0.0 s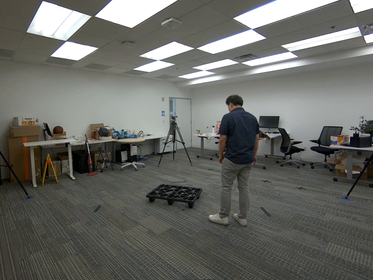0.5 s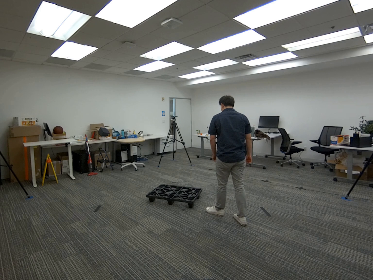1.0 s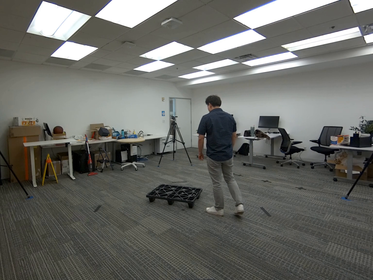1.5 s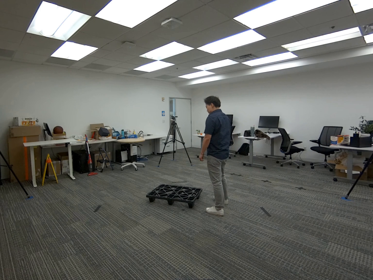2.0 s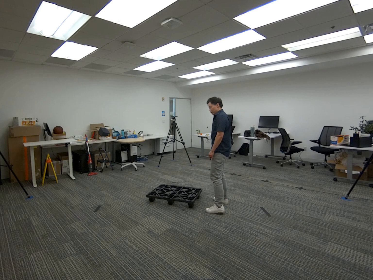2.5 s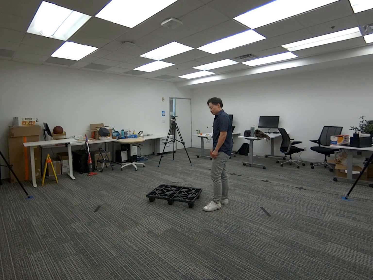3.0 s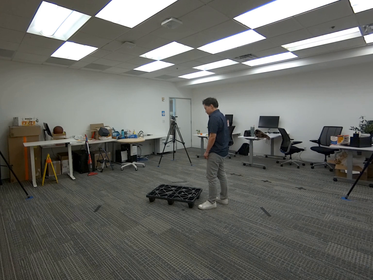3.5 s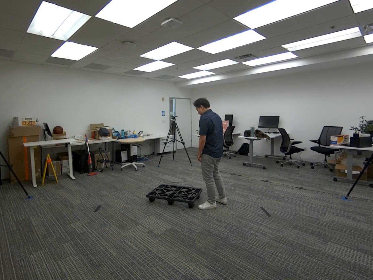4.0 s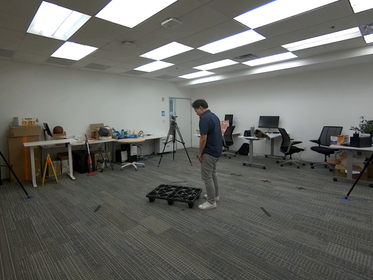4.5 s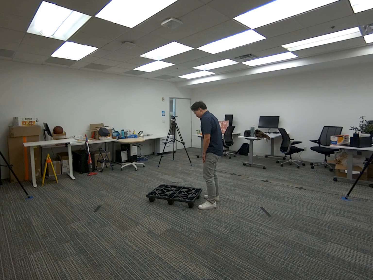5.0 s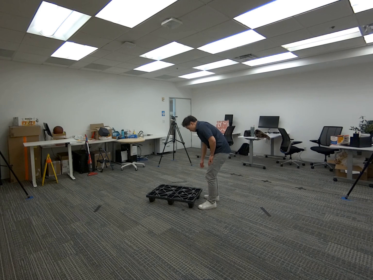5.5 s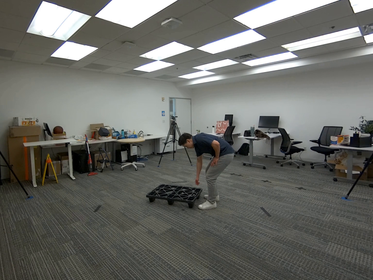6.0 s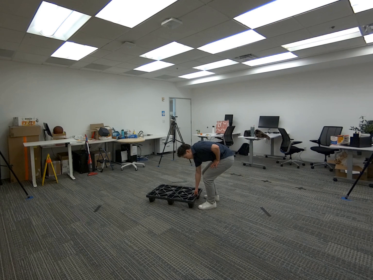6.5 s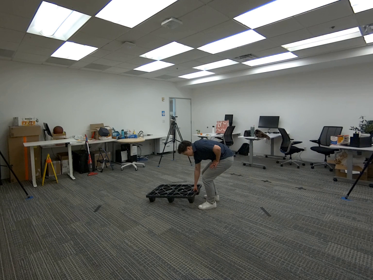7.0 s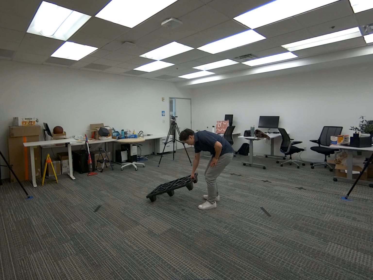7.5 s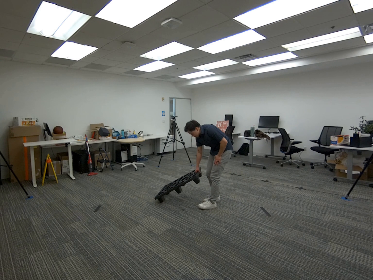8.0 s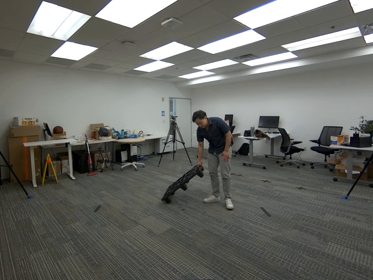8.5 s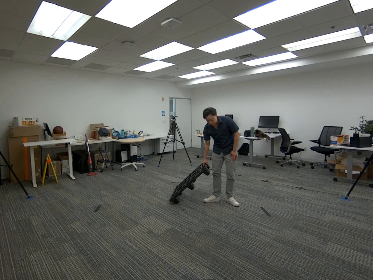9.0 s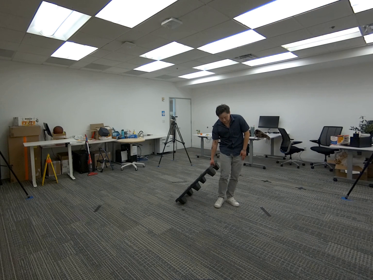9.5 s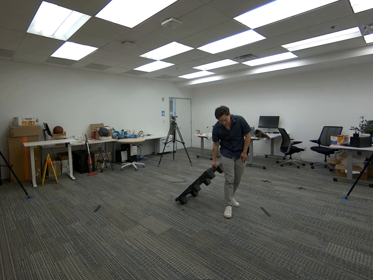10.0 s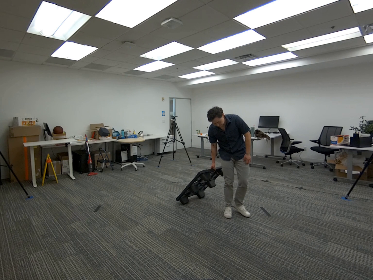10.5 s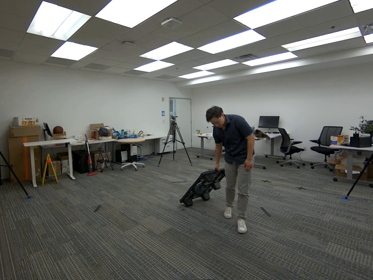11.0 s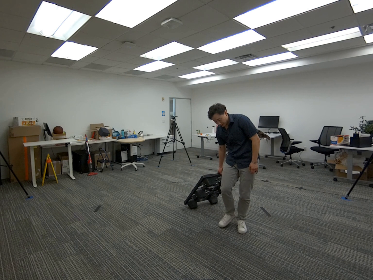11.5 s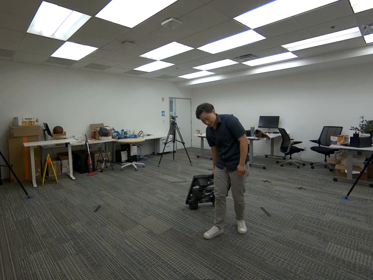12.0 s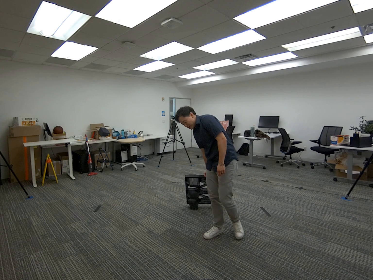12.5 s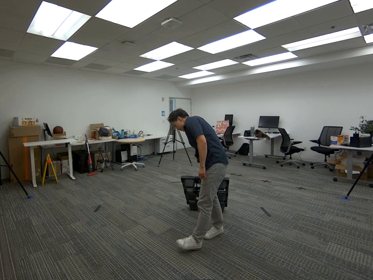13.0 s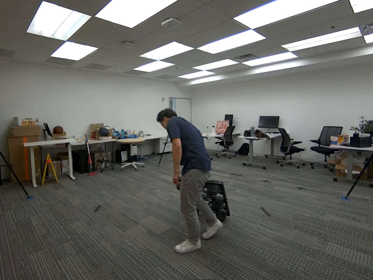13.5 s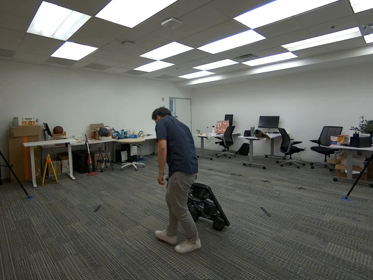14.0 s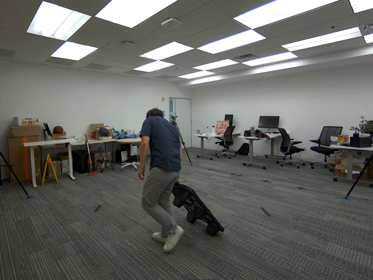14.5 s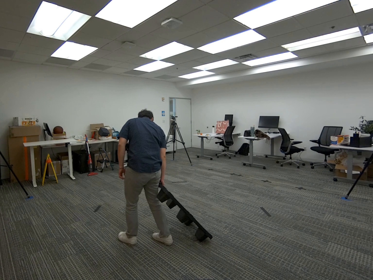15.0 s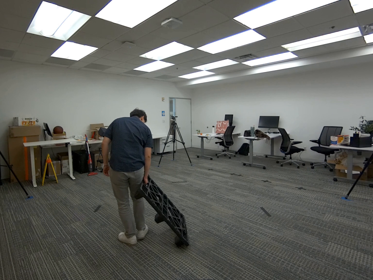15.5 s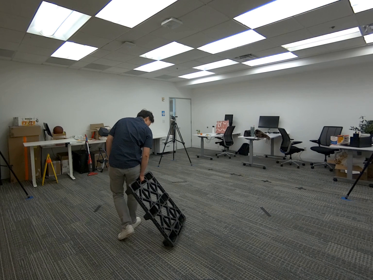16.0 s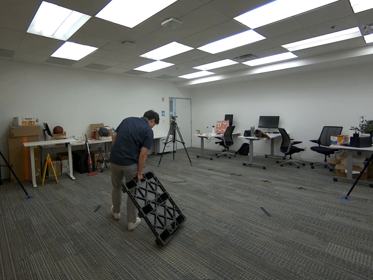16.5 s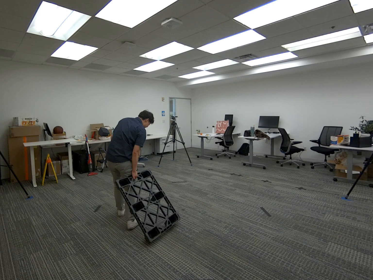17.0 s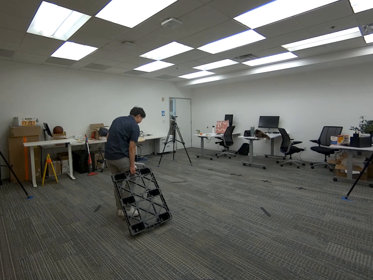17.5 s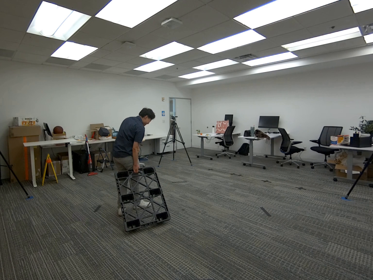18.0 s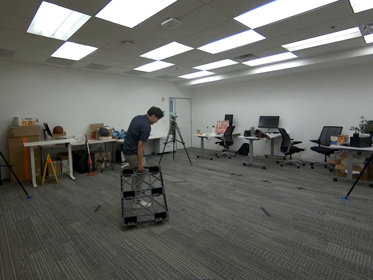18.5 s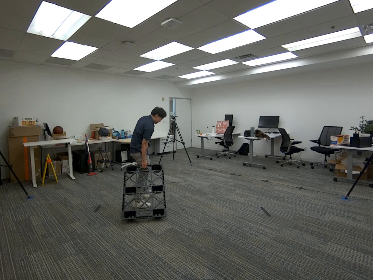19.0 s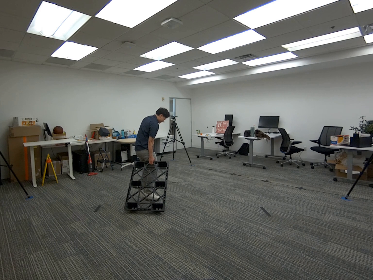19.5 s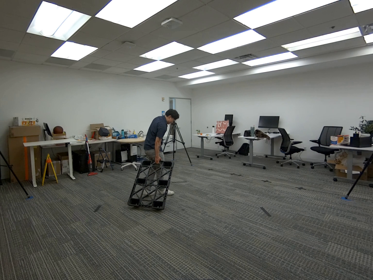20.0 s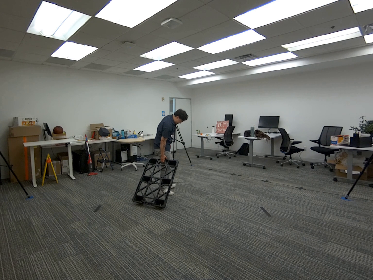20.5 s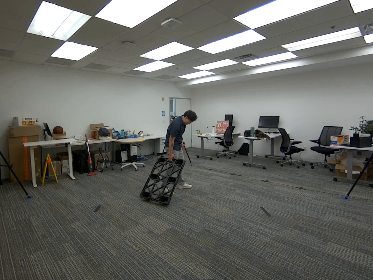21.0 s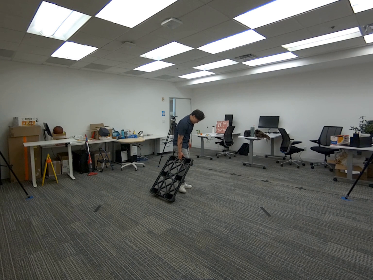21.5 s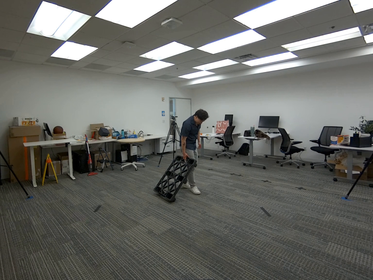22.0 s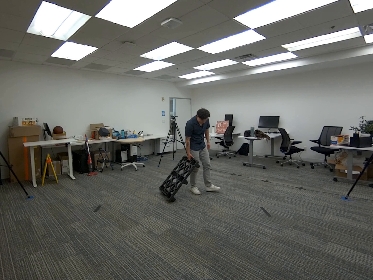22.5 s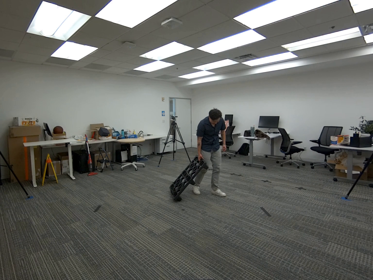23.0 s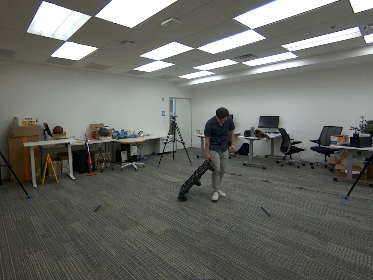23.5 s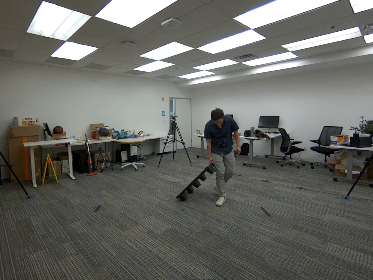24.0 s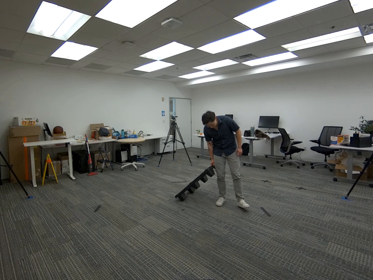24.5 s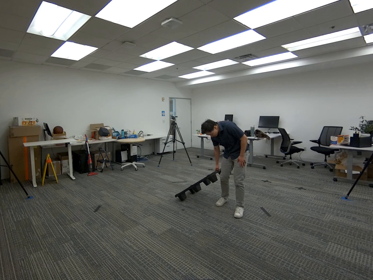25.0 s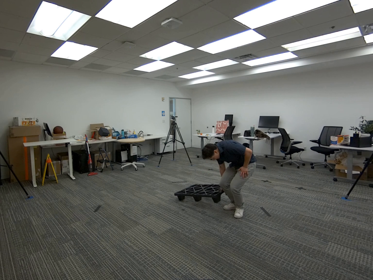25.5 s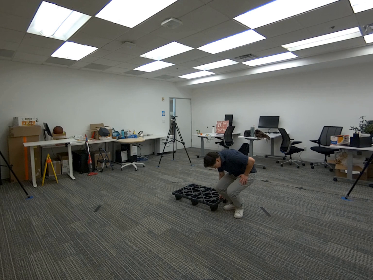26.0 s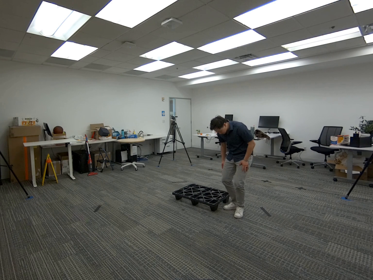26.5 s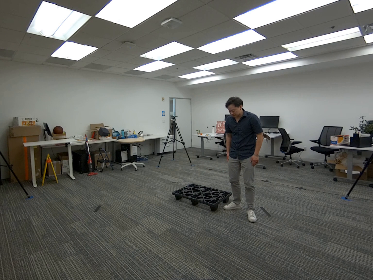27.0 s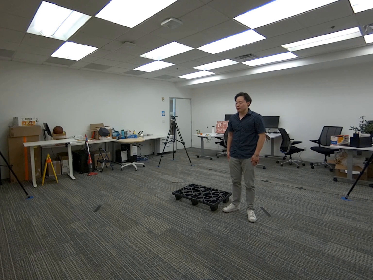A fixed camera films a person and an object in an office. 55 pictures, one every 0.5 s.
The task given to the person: Walk over to the platform on the ground and pull the platform towards you continously.
